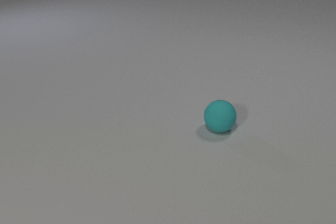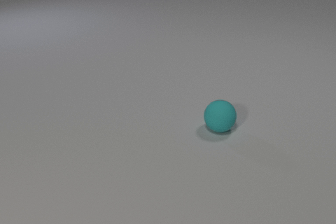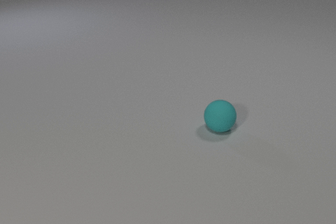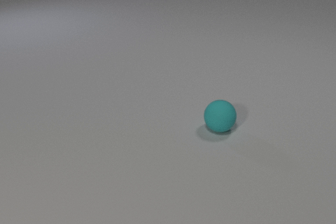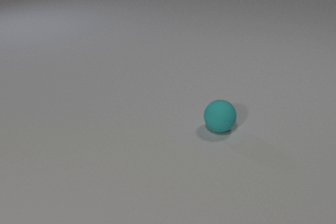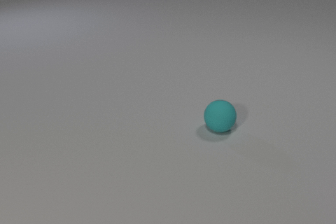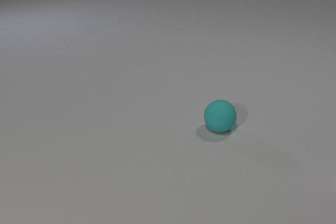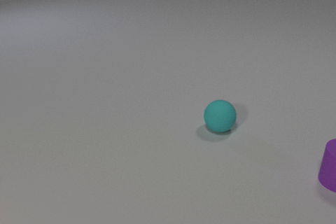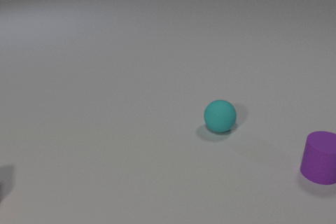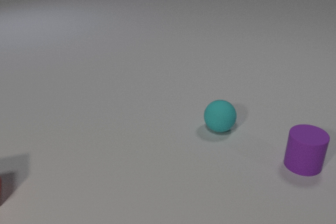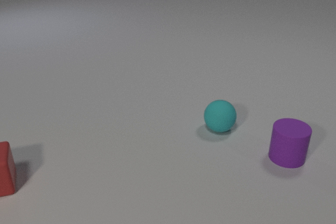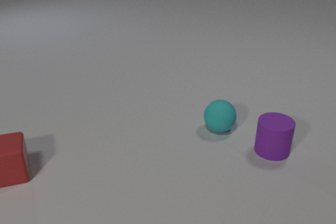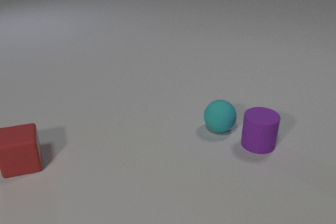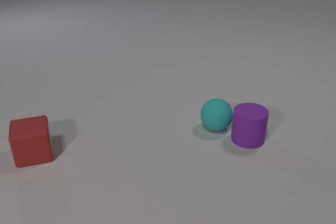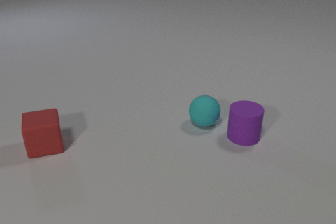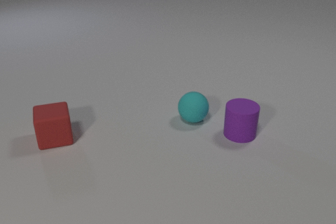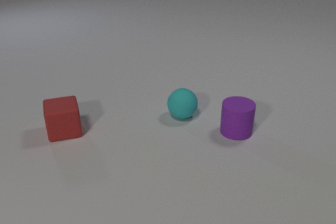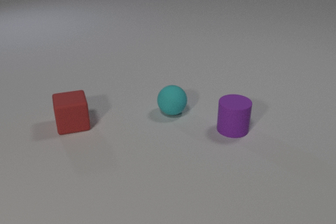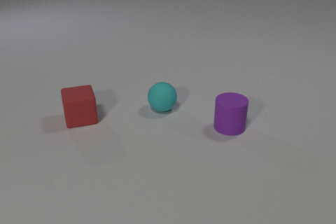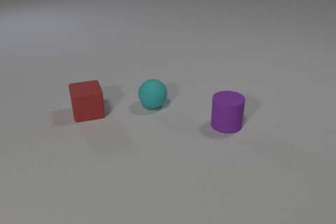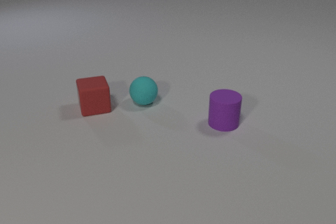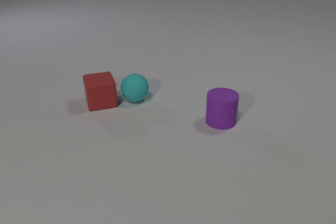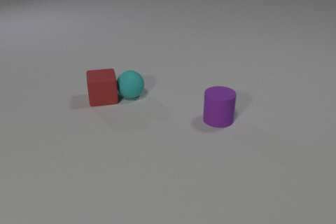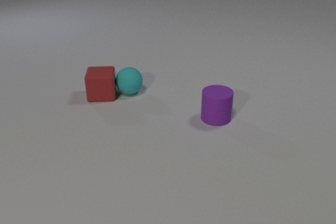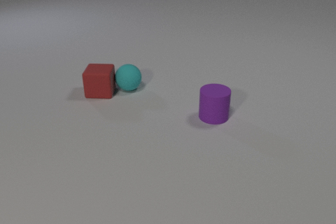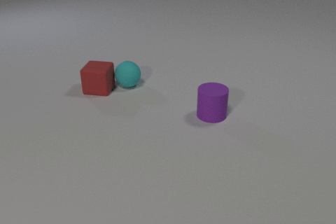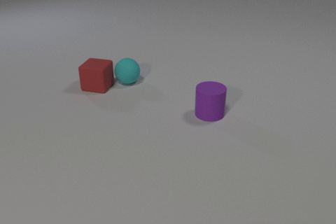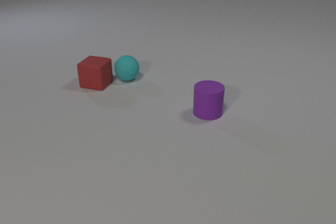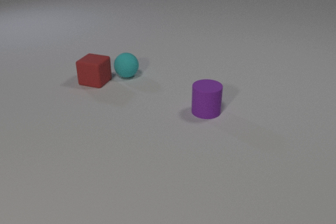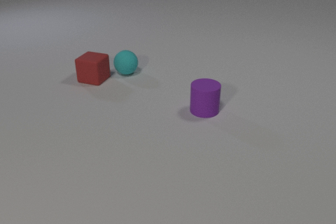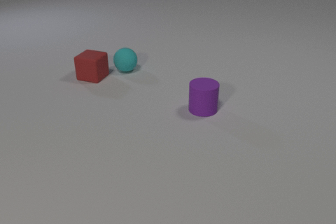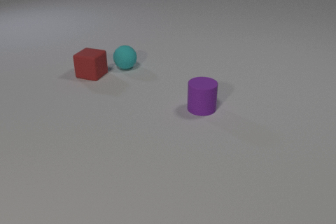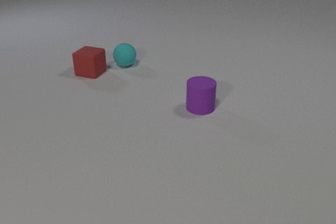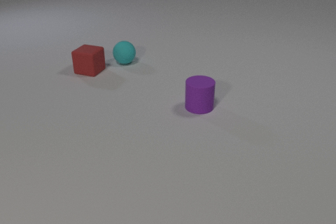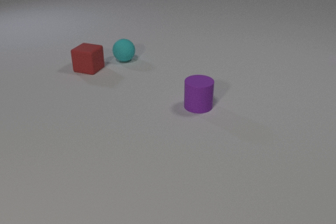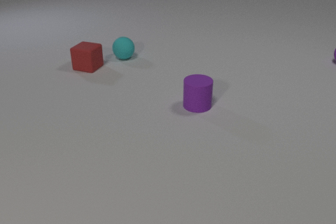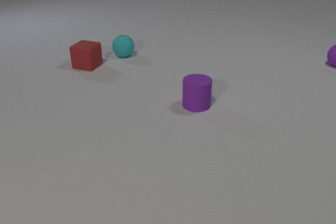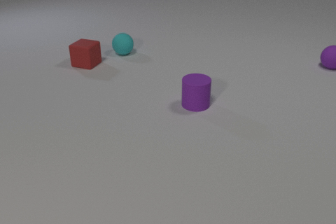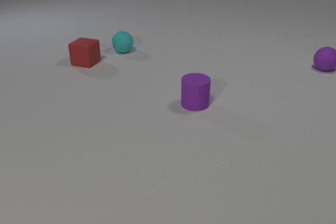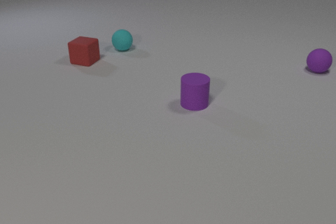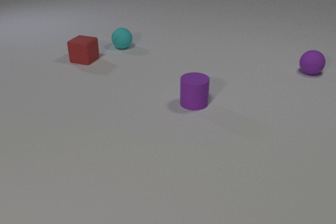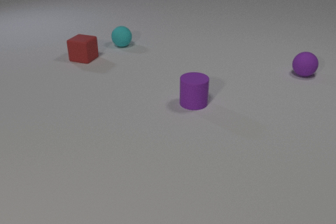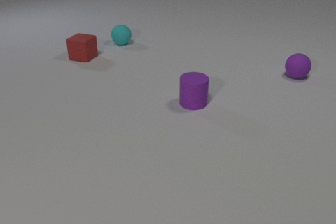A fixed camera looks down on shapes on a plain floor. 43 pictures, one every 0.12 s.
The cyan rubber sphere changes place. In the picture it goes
away from the camera.
The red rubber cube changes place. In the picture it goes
away from the camera.
0.00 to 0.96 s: The purple rubber cylinder comes in at the right edge, slides to the left.
0.96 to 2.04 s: The purple rubber cylinder slides to the left and away from the camera. The cyan rubber sphere rolls to the left and away from the camera. The red rubber cube comes in at the left edge, slides away from the camera and to the right. The purple rubber cylinder and the cyan rubber sphere collide.
2.04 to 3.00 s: The purple rubber cylinder slides away from the camera and to the left. The cyan rubber sphere rolls away from the camera and to the left. The red rubber cube slides away from the camera, spins so that its near face slides to the left, clockwise seen from above. The cyan rubber sphere and the red rubber cube collide.
3.00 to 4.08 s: The purple rubber cylinder slides away from the camera and to the left. The cyan rubber sphere rolls away from the camera. The red rubber cube slides away from the camera.
4.08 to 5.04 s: The purple rubber cylinder slides away from the camera. The cyan rubber sphere rolls away from the camera. The purple rubber sphere comes in at the right edge, rolls toward the camera and to the left. The red rubber cube slides away from the camera.
Are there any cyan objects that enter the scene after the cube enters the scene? no.
What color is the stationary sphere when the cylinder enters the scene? cyan.
What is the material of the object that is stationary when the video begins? rubber.
